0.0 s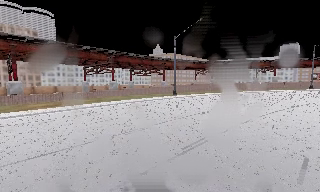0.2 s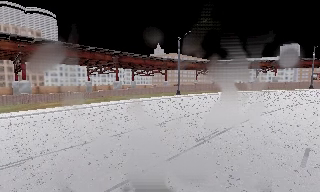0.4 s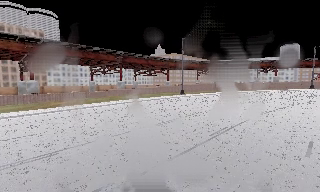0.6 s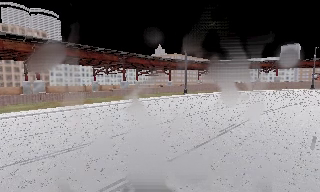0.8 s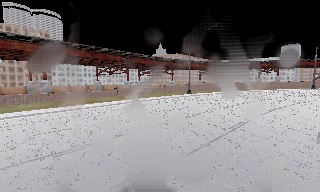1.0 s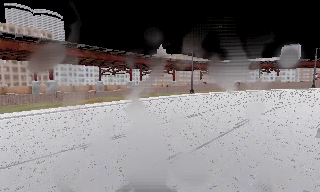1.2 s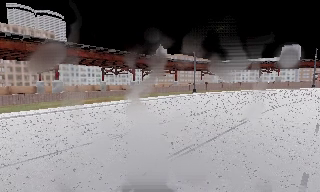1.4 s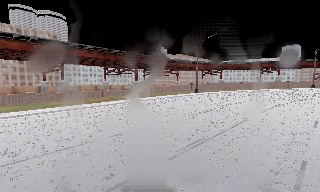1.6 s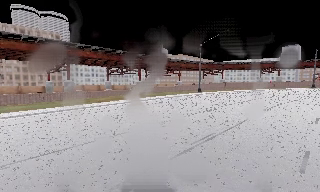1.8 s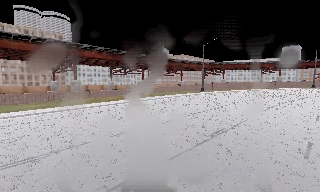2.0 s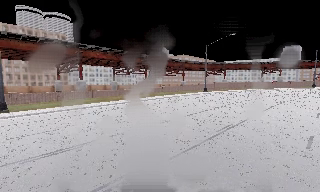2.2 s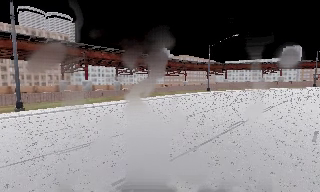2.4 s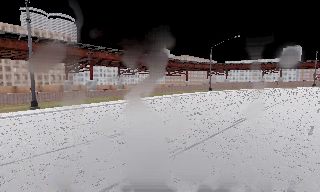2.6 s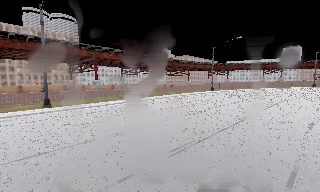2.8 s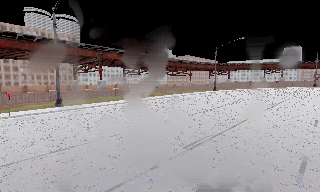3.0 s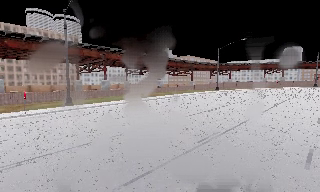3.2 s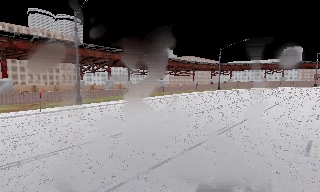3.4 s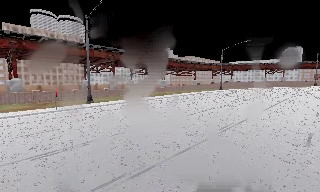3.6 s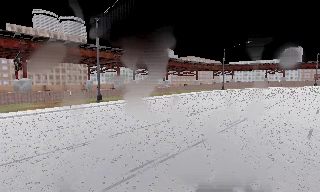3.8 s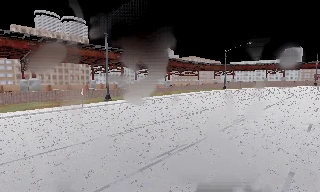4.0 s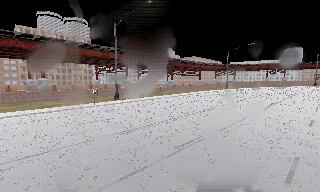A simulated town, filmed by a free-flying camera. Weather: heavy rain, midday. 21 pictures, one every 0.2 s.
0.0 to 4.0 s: The camera travels to its left and backward, about 20 m, so close, fixed things drift to the right.
The film runs backward here.
